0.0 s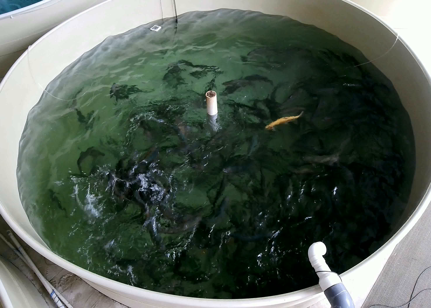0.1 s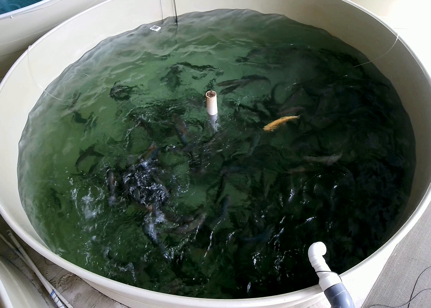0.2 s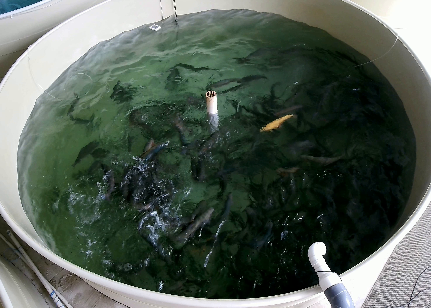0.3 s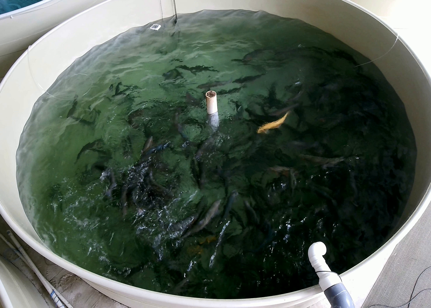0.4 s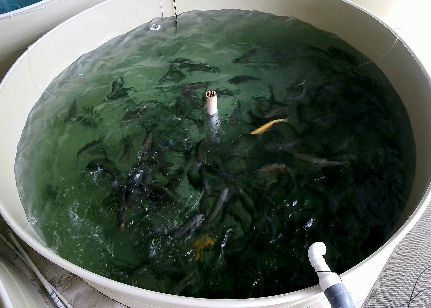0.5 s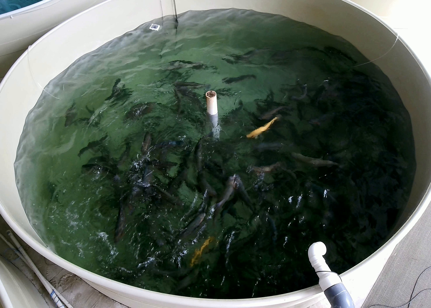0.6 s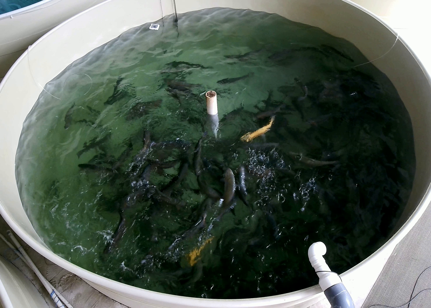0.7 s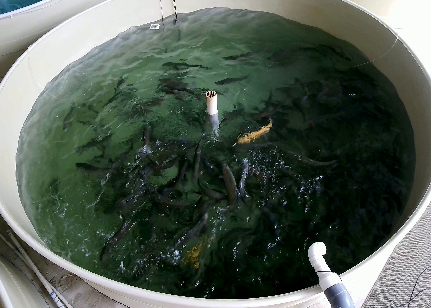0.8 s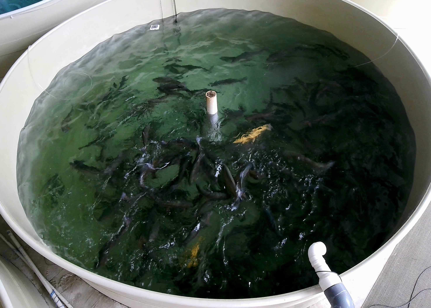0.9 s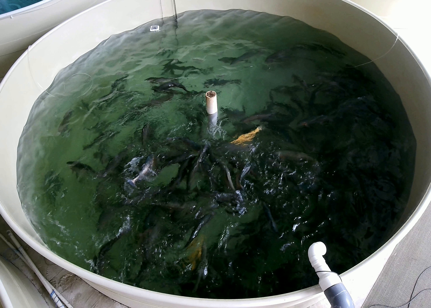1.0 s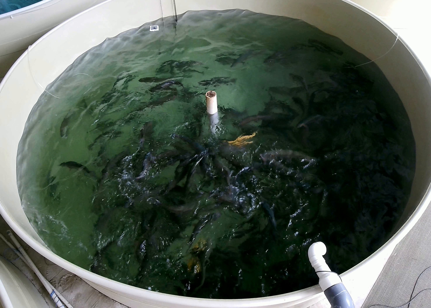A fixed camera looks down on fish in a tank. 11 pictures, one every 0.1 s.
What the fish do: Weak feeding.
